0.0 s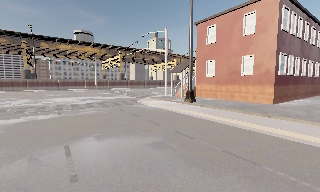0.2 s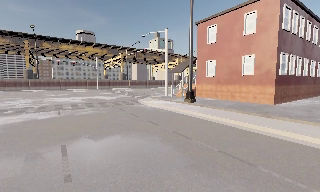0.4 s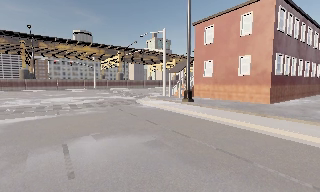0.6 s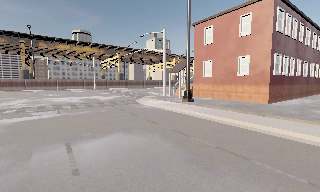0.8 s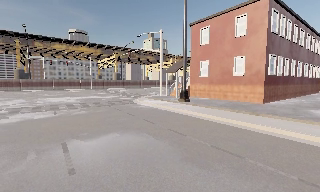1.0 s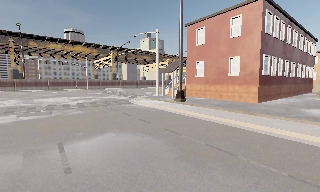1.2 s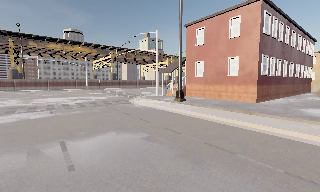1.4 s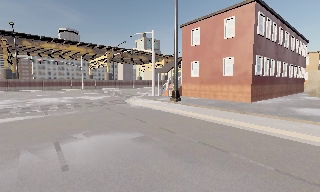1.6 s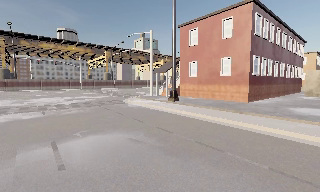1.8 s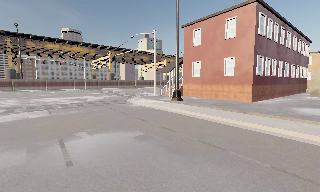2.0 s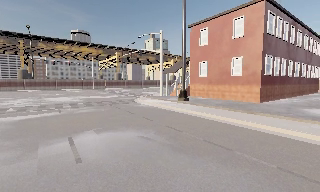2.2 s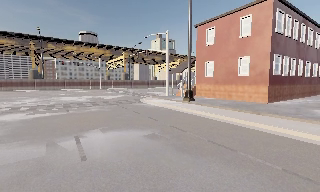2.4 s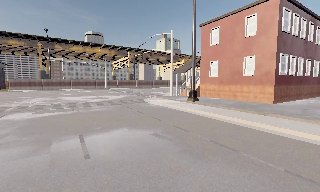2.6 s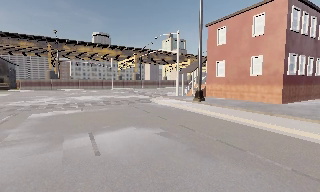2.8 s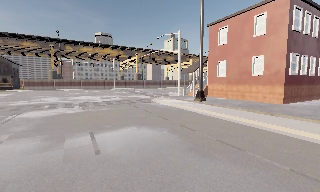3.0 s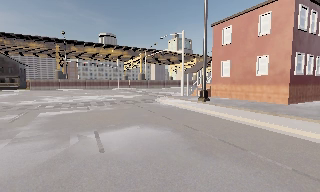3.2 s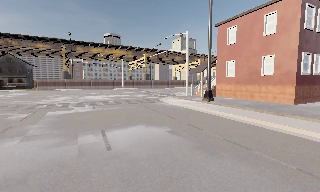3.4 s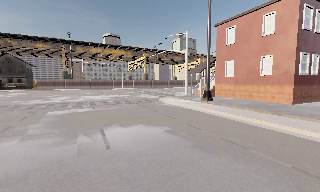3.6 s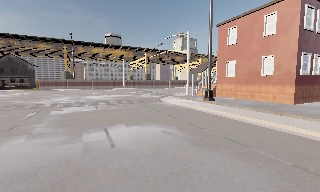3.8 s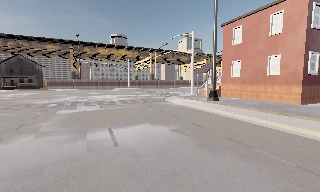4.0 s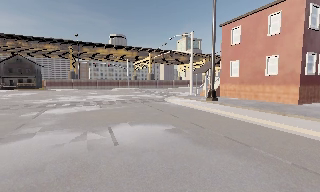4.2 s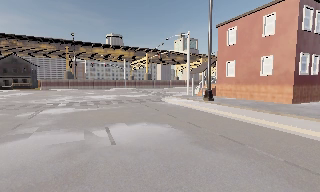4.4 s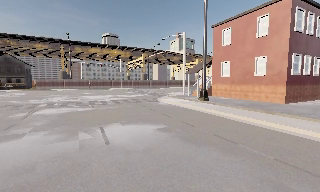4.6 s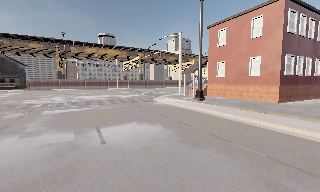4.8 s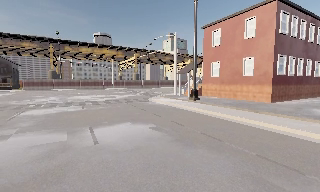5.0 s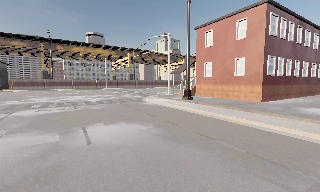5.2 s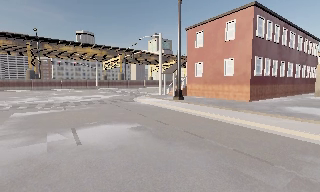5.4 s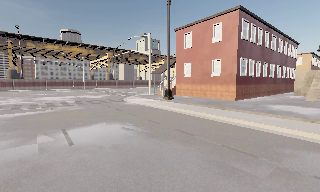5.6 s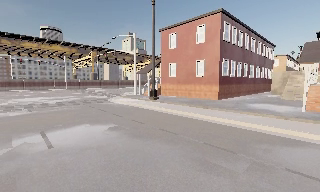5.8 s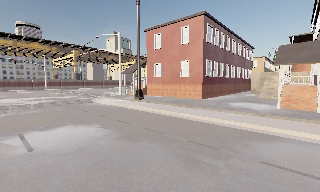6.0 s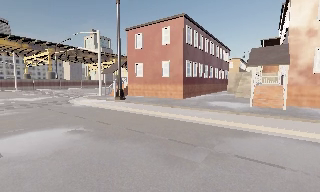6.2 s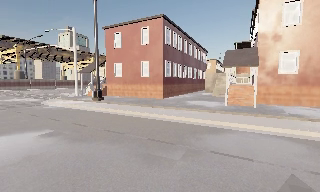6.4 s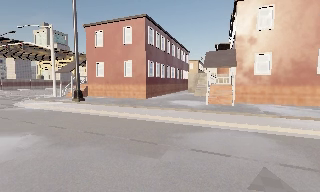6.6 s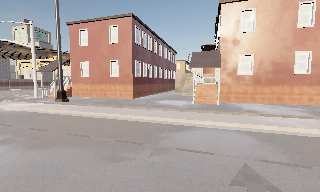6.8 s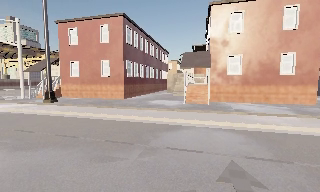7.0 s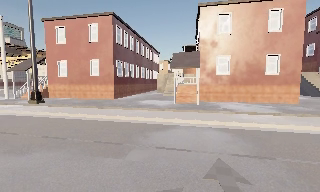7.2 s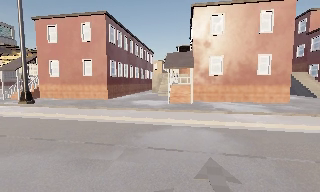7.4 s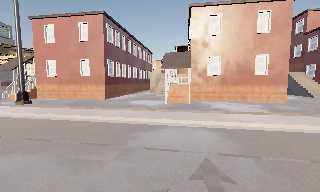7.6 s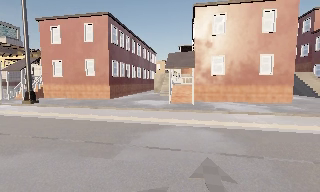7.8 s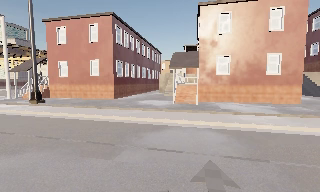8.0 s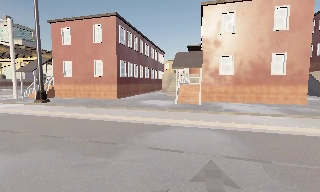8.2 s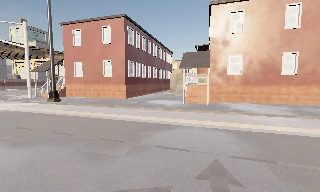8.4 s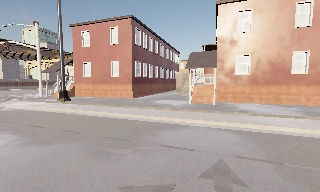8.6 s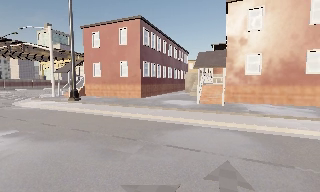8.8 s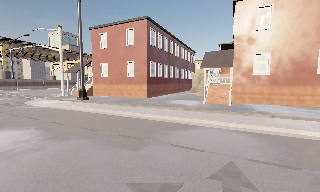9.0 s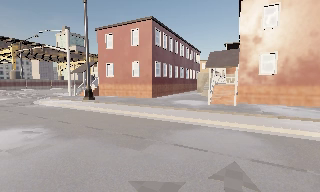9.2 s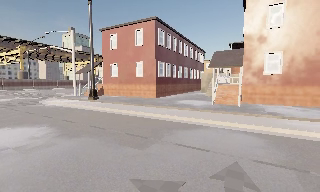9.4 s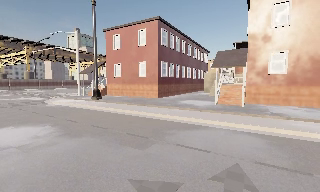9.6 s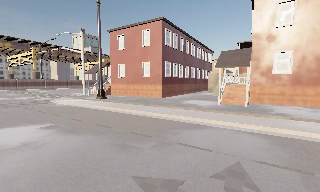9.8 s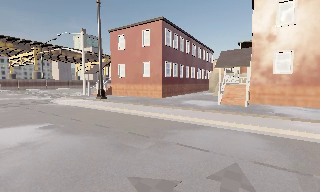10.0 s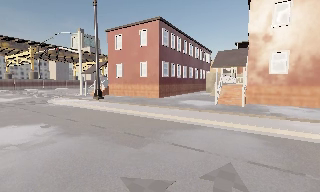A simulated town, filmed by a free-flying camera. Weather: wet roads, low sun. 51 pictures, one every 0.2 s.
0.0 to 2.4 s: The camera travels backward, about 1 m, so what stands in front gets smaller.
2.4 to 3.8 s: The camera travels backward, about 0.5 m, so what stands in front gets smaller.
3.8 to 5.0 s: The camera shifts only a little, or ends up much as it began.
5.0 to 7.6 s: The scene slides to the left, as the camera pans about 45 degrees to its right. It travels to its right and backward, about 1 m, so close, fixed things drift to the left.
7.6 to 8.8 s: The camera swings to its left by about 15 degrees, and the scene slides to the right.
8.8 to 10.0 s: The camera shifts only a little, or ends up much as it began.
The film runs backward here.
